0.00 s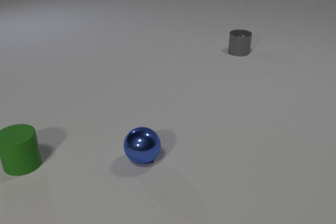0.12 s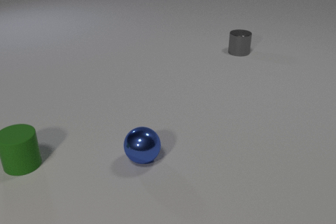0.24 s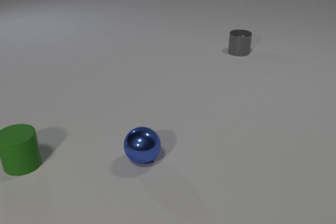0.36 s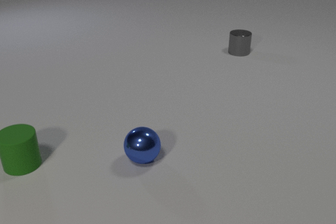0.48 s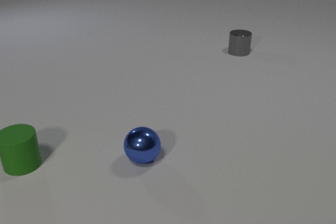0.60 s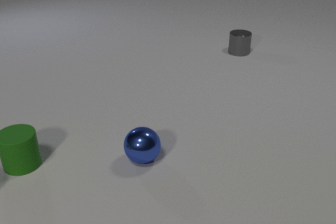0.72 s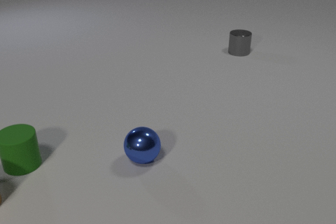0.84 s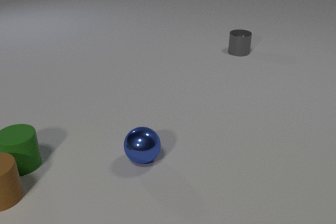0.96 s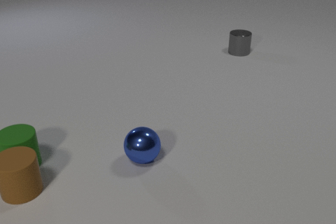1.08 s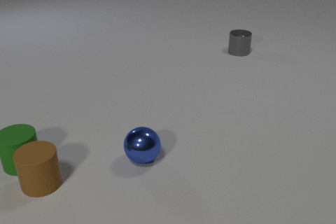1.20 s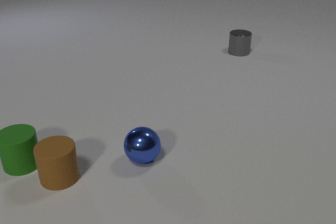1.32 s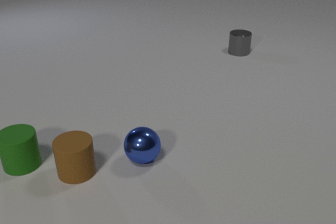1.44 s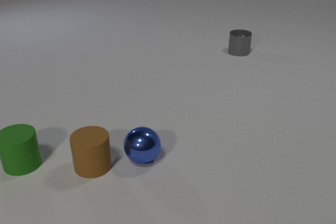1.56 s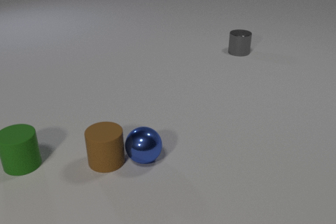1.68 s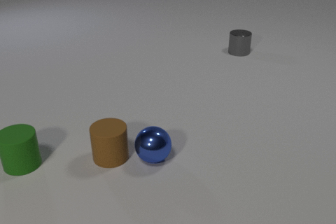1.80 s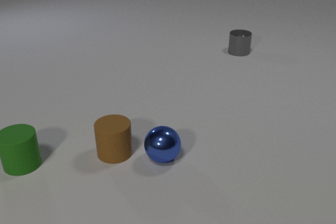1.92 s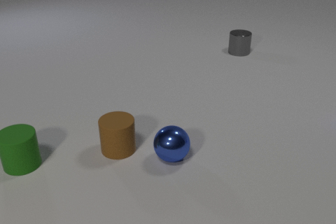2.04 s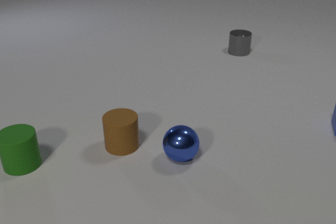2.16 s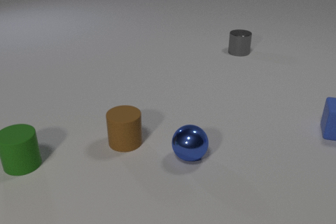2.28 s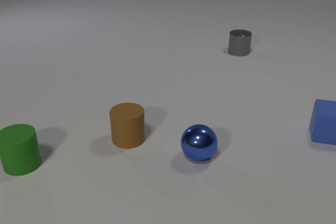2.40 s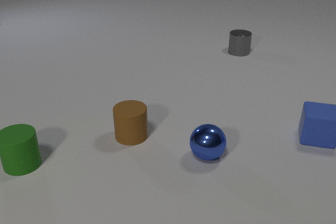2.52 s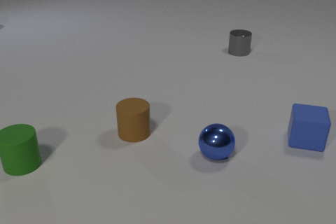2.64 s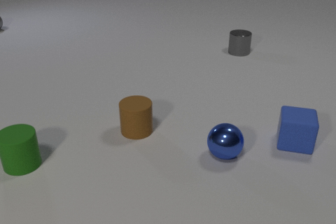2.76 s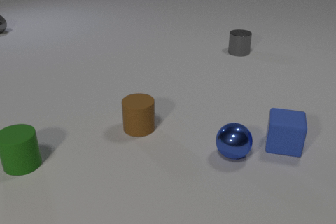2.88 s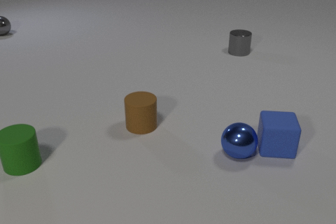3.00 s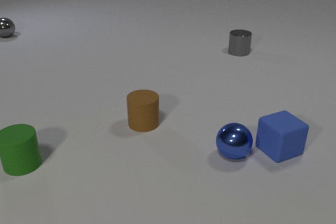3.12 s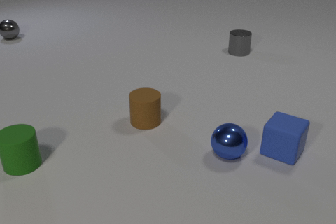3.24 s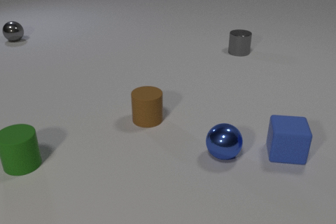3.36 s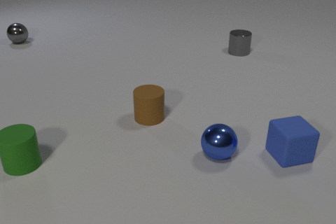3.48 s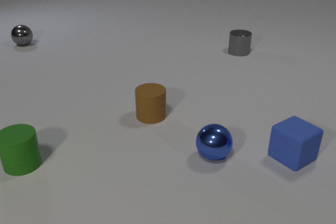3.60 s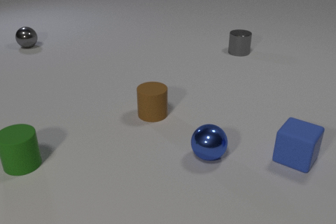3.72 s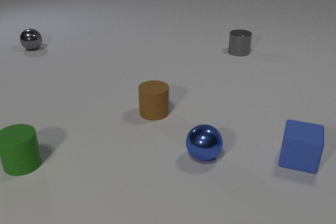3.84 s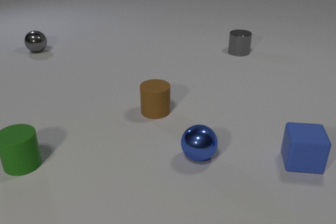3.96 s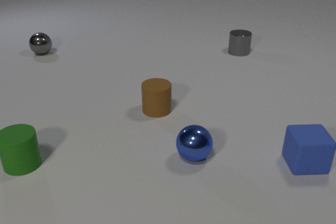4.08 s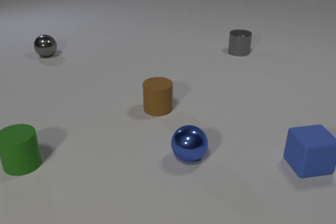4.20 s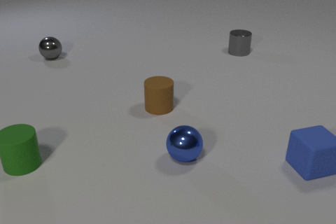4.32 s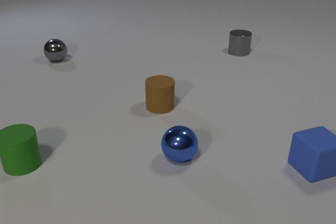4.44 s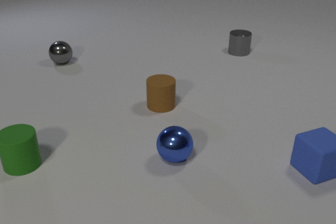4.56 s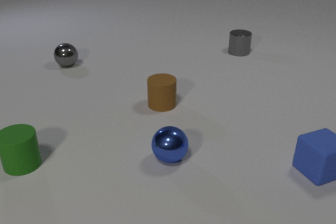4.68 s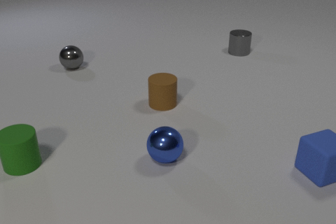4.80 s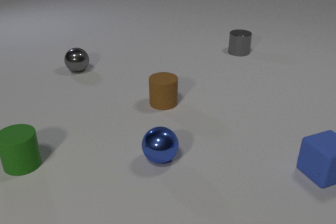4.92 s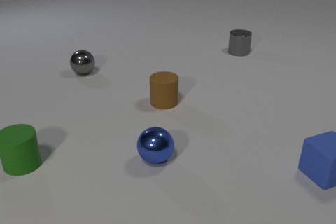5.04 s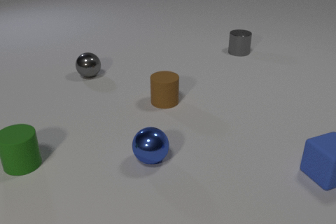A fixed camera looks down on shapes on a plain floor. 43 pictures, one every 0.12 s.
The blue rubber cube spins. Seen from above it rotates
counterclockwise.
The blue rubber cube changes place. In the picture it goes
toward the camera.
0.00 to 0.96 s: The brown rubber cylinder comes in at the left edge, slides to the right.
0.96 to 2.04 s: The brown rubber cylinder slides to the right and away from the camera. The blue metal sphere rolls to the right. The blue rubber cube comes in at the right edge. The brown rubber cylinder and the blue metal sphere collide.
2.04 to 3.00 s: The brown rubber cylinder slides away from the camera and to the right. The blue metal sphere rolls to the right. The gray metal sphere comes in at the left edge, rolls toward the camera and to the right. The blue rubber cube slides to the left and toward the camera, spins so that its near face slides to the right, counterclockwise seen from above. The blue metal sphere and the blue rubber cube collide.
3.00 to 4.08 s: The brown rubber cylinder slides away from the camera and to the right. The blue metal sphere rolls to the left. The gray metal sphere rolls toward the camera and to the right. The blue rubber cube slides to the right and toward the camera, spins so that its near face slides to the right, counterclockwise seen from above.
4.08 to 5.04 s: The brown rubber cylinder slides away from the camera and to the right. The blue metal sphere rolls to the left. The gray metal sphere rolls toward the camera and to the right. The blue rubber cube slides to the right and toward the camera.
What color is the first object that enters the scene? brown.
What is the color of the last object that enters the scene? gray.
What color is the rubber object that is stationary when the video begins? green.
